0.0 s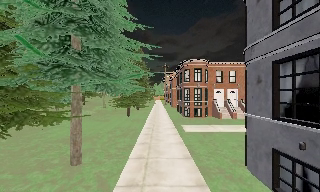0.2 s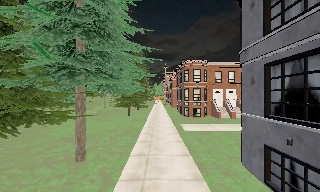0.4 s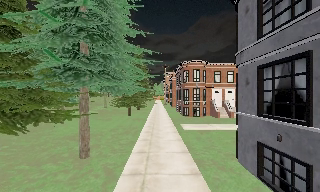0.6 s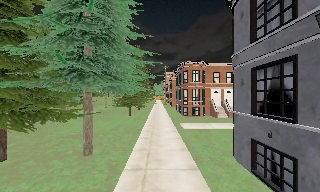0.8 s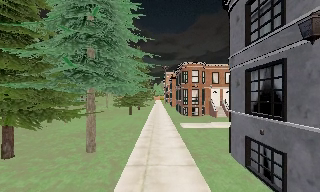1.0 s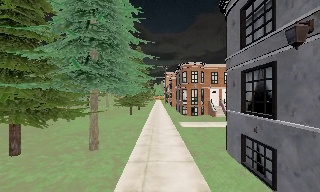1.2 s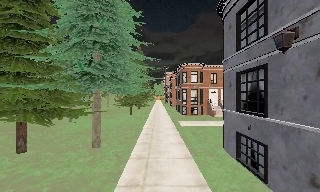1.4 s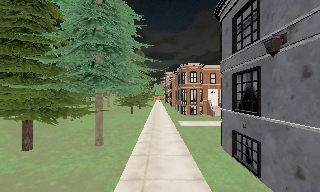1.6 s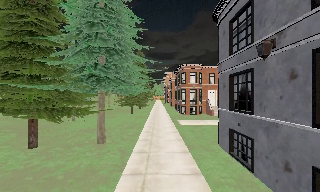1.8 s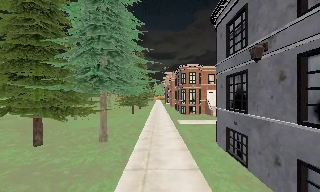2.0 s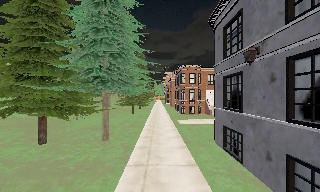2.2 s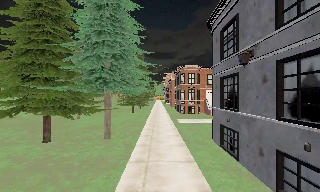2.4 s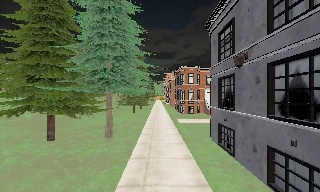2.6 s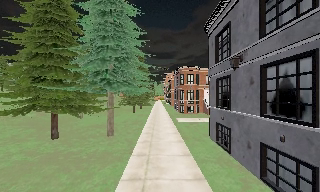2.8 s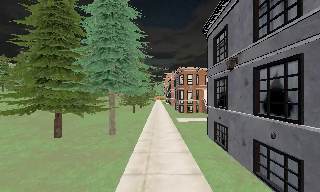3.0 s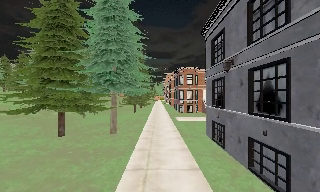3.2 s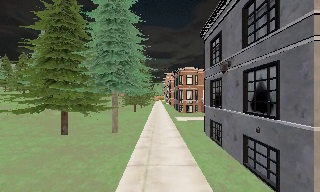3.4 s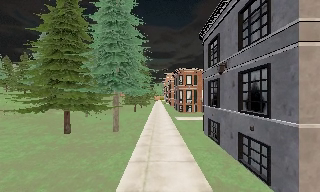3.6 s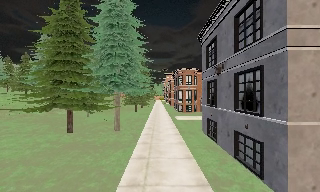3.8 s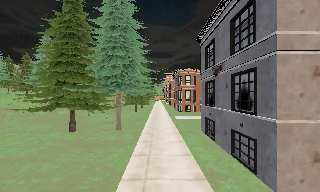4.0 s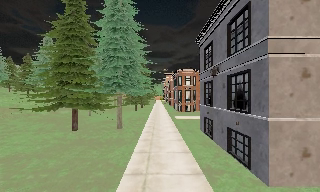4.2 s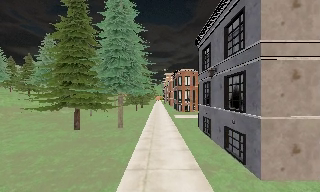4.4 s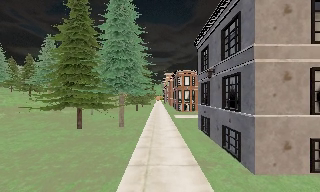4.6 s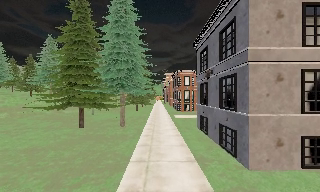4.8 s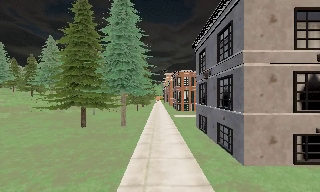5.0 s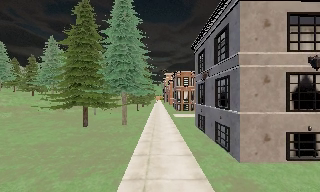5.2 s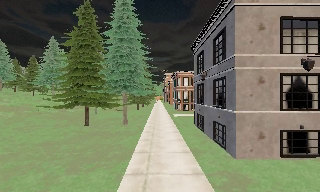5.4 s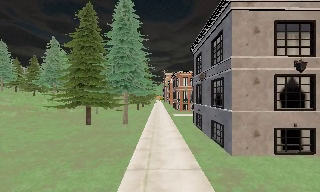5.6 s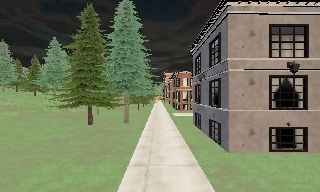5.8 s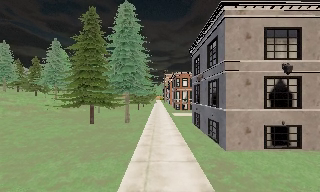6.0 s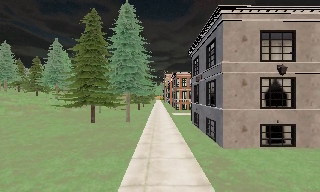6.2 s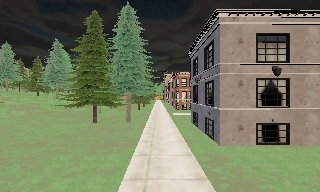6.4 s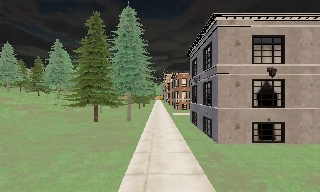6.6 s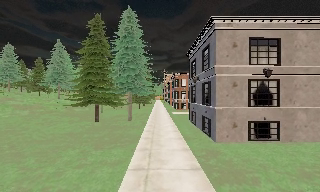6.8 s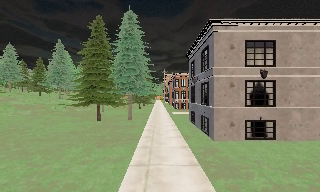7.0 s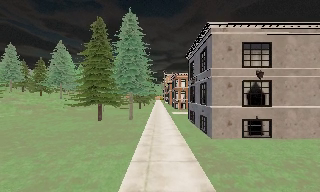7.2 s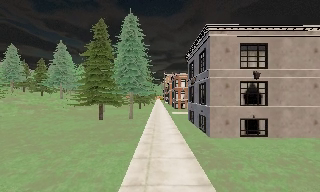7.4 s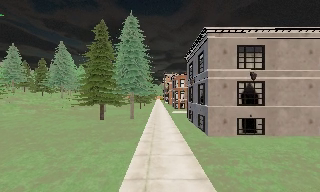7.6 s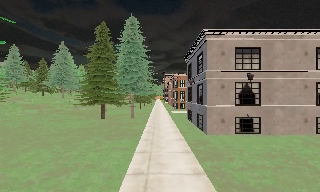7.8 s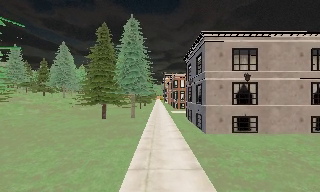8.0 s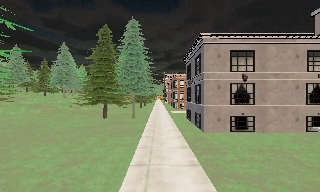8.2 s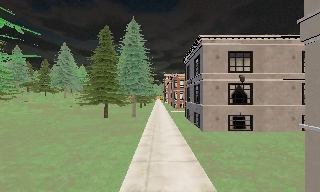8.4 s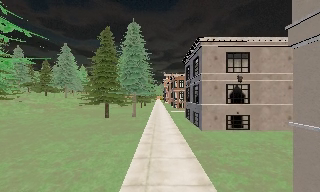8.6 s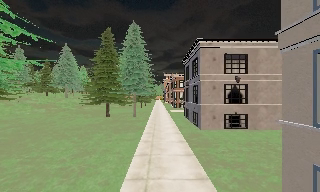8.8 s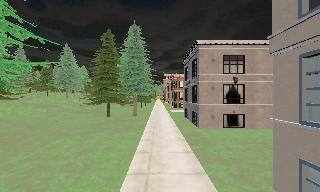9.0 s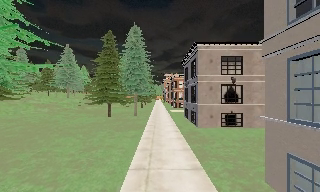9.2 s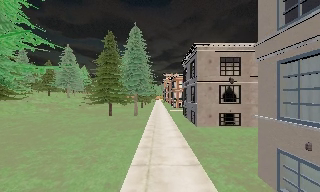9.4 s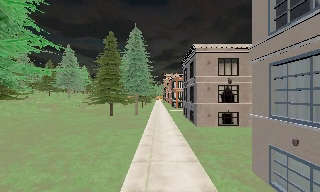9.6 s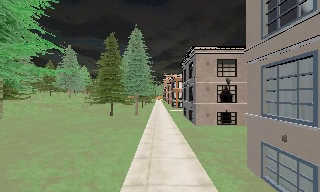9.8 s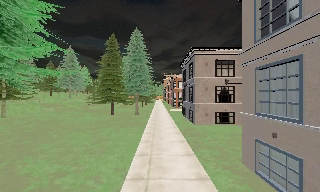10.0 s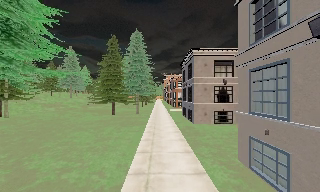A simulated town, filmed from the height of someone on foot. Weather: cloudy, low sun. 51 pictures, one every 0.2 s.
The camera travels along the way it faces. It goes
backward.
0.0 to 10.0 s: The camera travels backward, about 17 m, so what stands in front gets smaller.
The film runs backward here.
